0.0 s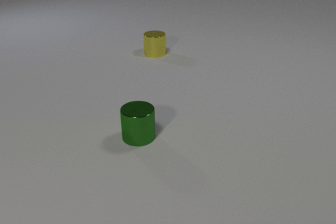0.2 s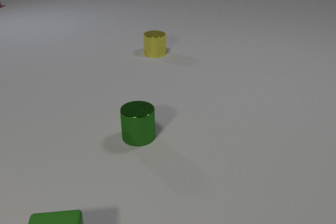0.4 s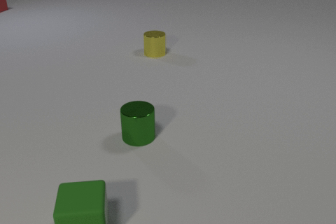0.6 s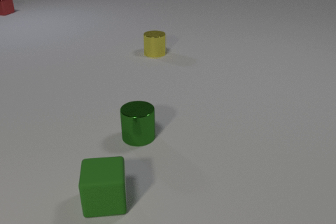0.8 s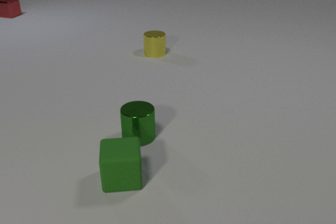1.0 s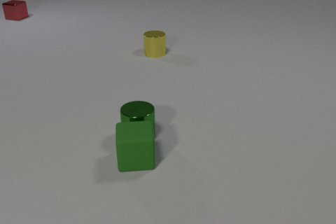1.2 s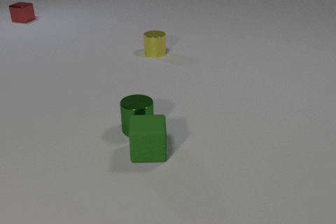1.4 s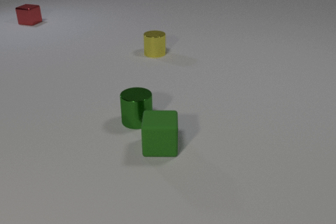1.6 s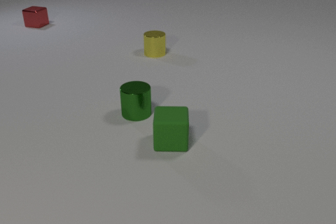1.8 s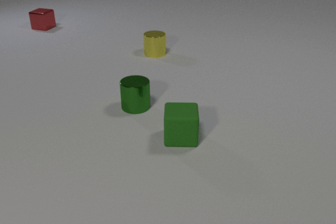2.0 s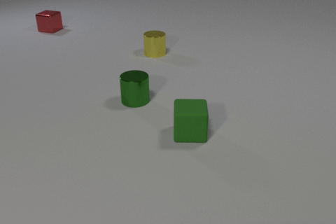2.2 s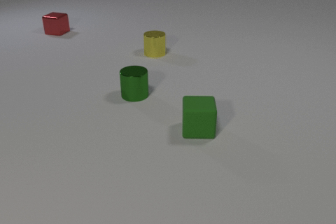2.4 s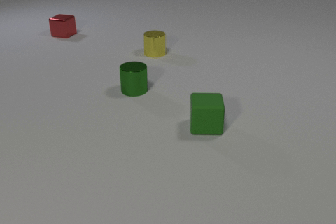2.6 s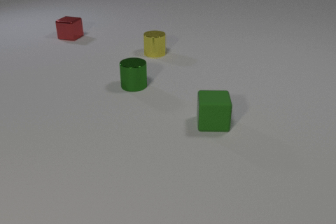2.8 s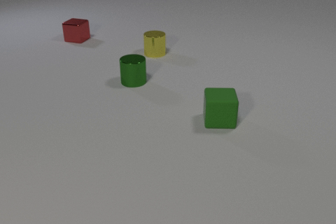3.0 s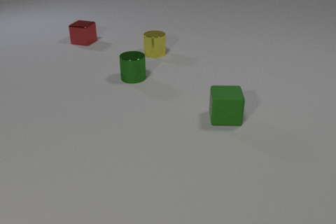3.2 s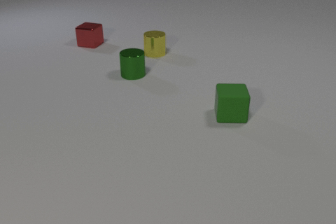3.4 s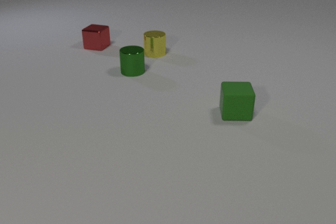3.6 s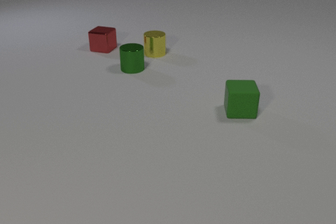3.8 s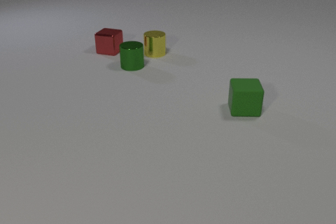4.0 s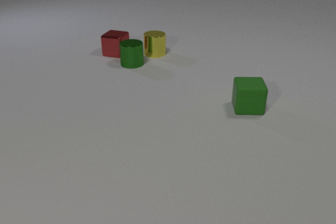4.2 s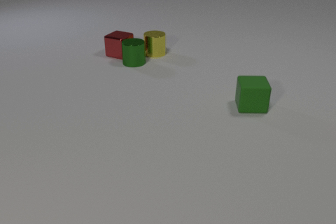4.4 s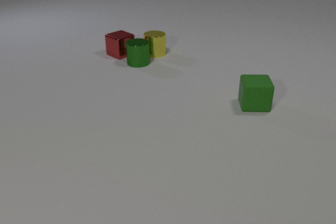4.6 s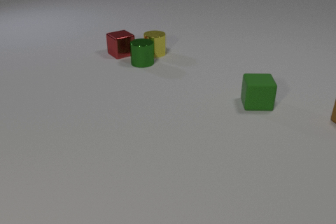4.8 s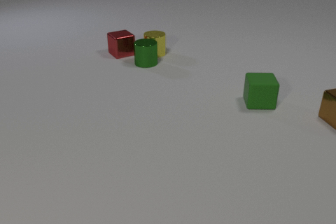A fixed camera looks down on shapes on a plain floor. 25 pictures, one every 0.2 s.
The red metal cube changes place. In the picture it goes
toward the camera.
The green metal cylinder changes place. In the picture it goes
away from the camera.
0.0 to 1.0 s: The green rubber cube comes in at the bottom edge, slides away from the camera and to the right. The red metal cube comes in at the left edge, slides toward the camera and to the right.
1.0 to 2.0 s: The green rubber cube slides to the right and away from the camera. The green metal cylinder slides away from the camera. The red metal cube slides toward the camera and to the right. The green rubber cube and the green metal cylinder collide.
2.0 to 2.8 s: The green rubber cube slides to the right and away from the camera. The green metal cylinder slides away from the camera. The red metal cube slides toward the camera and to the right.
2.8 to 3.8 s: The green rubber cube slides away from the camera and to the right. The green metal cylinder slides away from the camera. The red metal cube slides toward the camera and to the right.
3.8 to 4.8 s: The green rubber cube slides away from the camera and to the right. The green metal cylinder slides to the right and away from the camera. The brown metal cube comes in at the right edge, slides to the left. The red metal cube slides to the right and toward the camera, spins clockwise seen from above by about 45 degrees, its near face sliding to the left. The green metal cylinder and the red metal cube collide.
How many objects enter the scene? 3.
What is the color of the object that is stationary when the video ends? yellow.
What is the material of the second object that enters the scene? metal.
